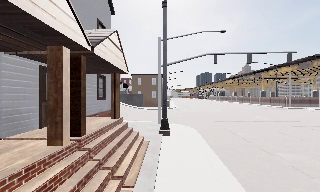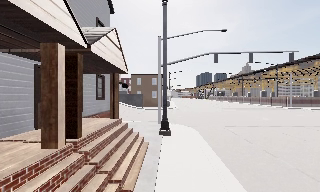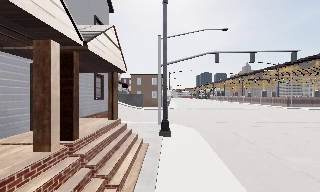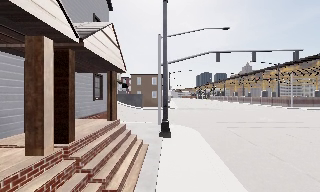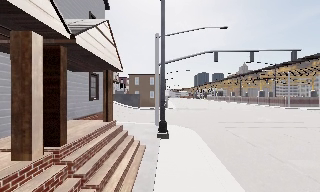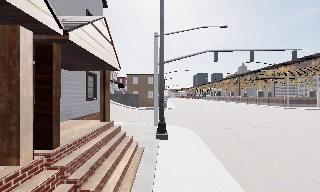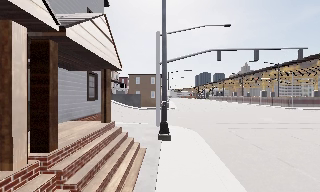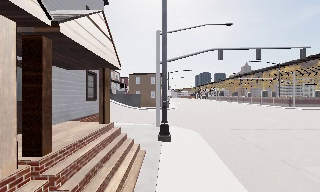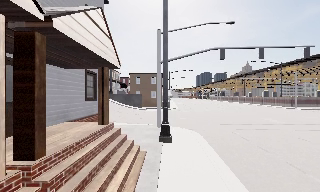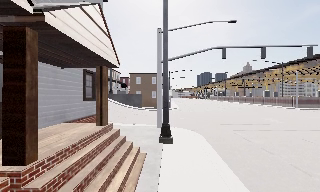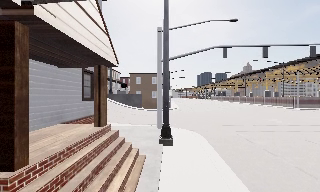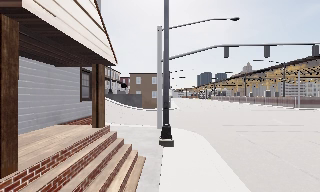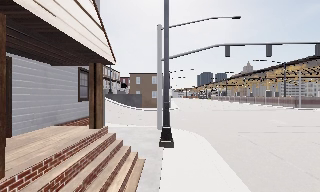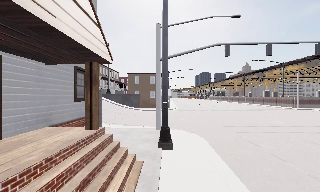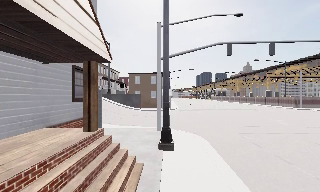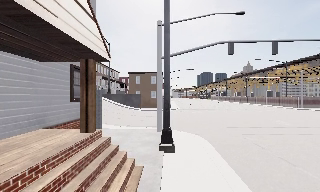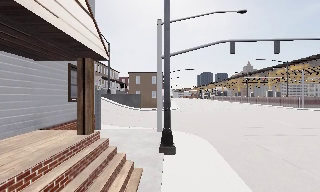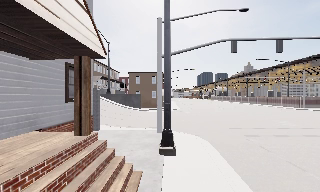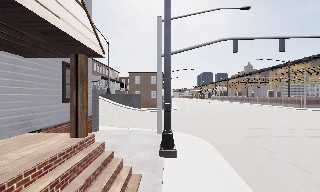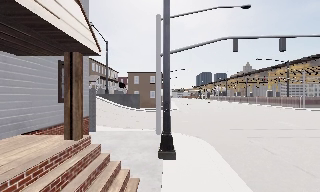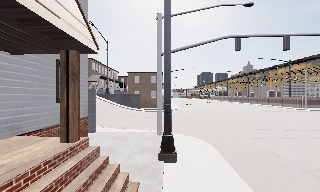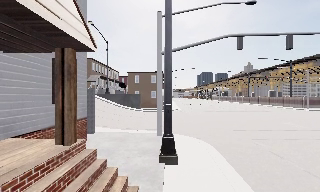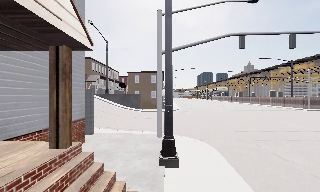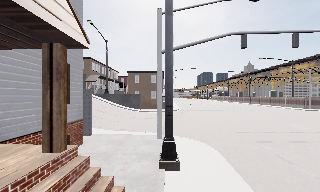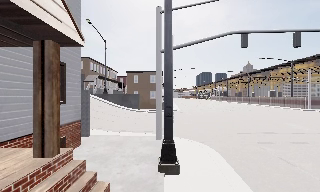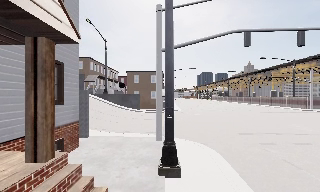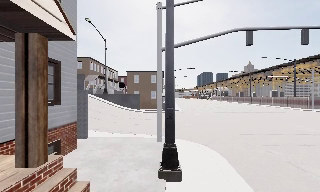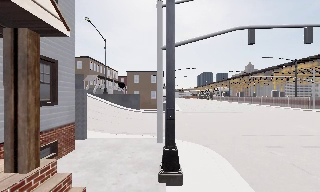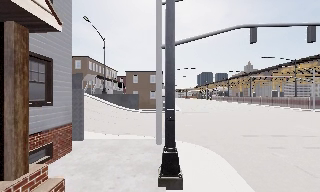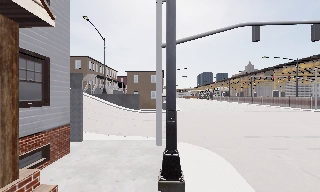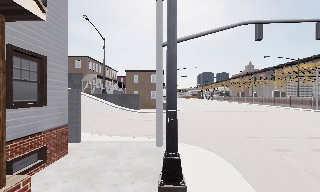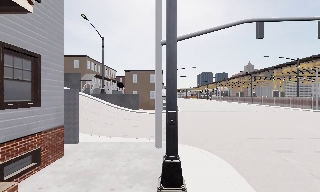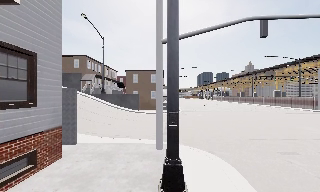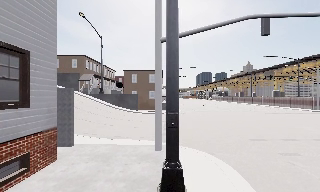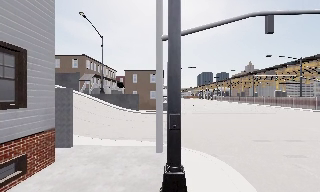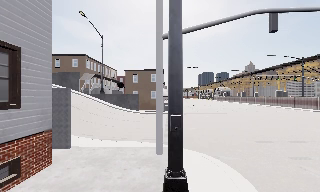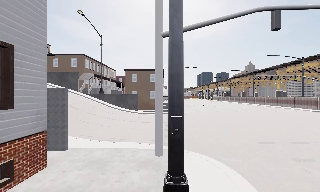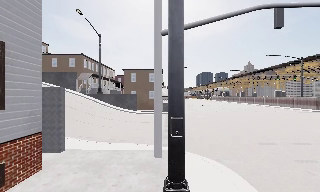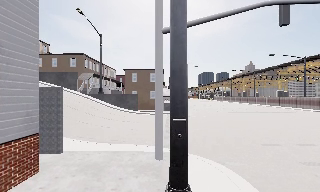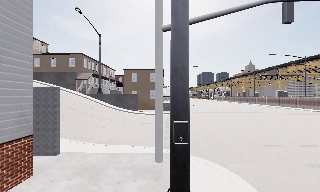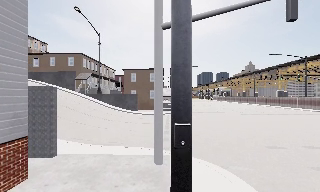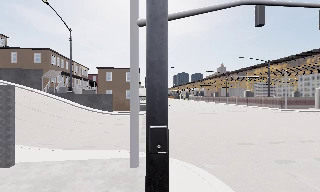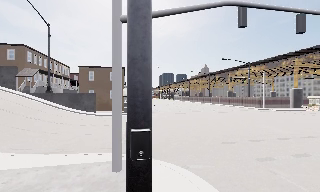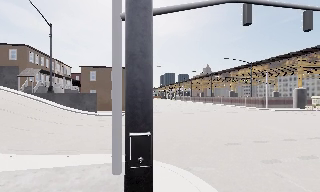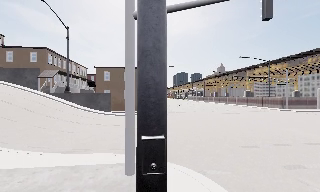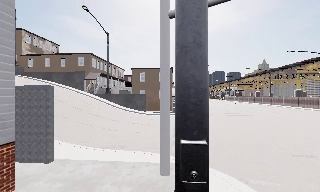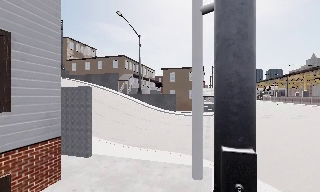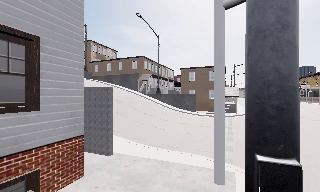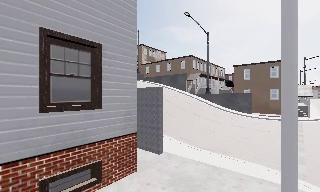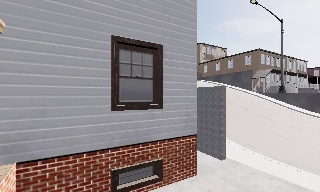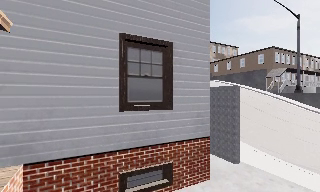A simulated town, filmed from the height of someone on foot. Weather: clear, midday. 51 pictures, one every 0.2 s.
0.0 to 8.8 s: The camera travels forward, about 9 m, so what stands in front looms larger.
8.8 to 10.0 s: The scene slides to the right, as the camera pans about 70 degrees to its left. It travels forward, about 1 m.
The film runs forward here.
